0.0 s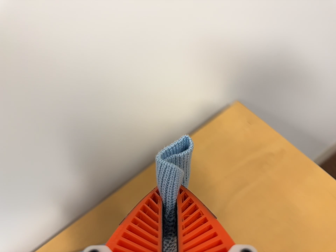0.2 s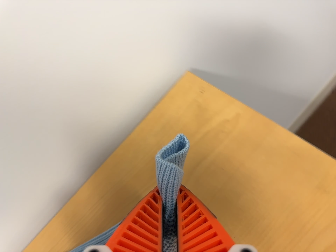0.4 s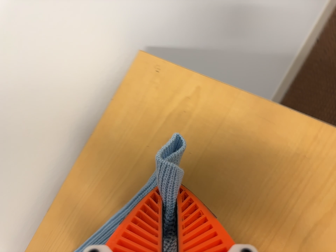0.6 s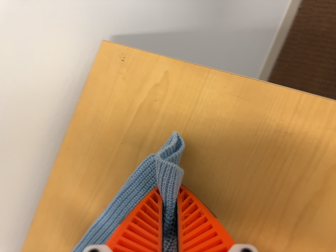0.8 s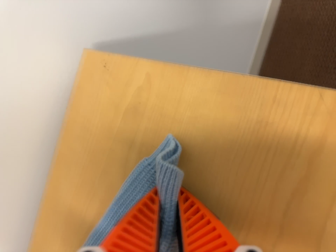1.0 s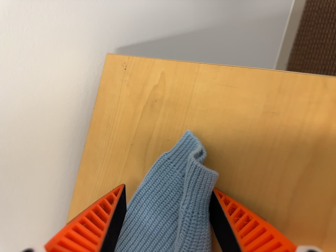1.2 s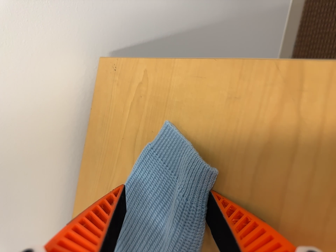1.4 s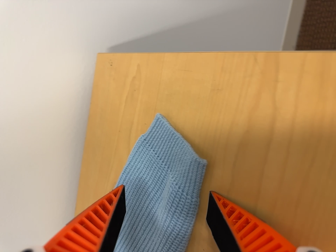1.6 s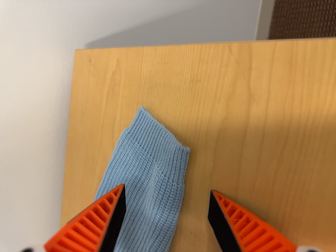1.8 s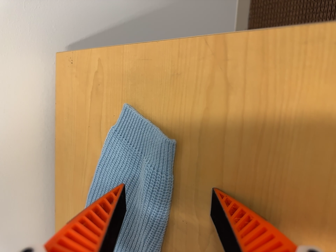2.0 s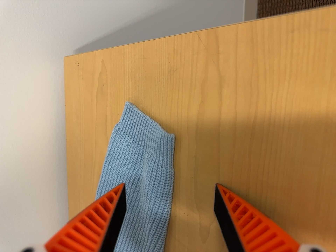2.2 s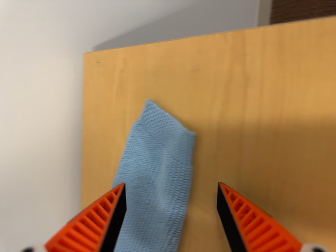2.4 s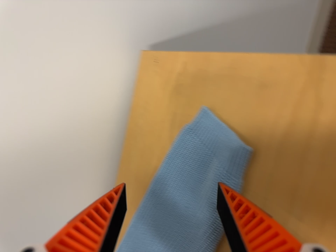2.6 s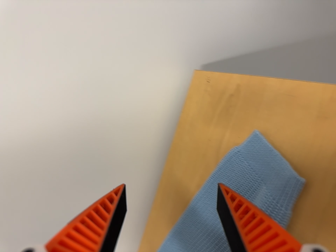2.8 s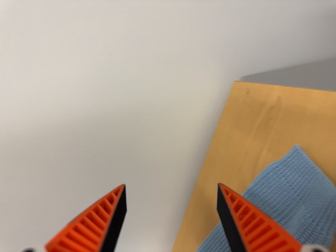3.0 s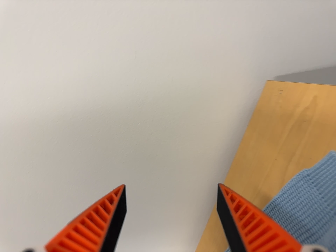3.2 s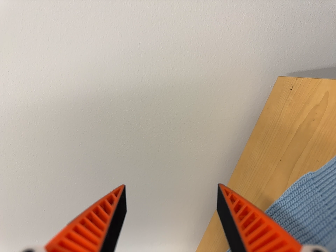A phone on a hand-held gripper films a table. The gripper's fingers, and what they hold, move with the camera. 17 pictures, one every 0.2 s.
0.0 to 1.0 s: The camera travels to its right and forward, about 20 cm, so close, fixed things drift to the left. Its aim tips toward the bottom of its view by about 10 degrees, and the scene shifts upward. It rolls about its line of sight by about 40 degrees, and the scene rotates counterclockwise.
1.0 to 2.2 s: The camera travels to its right and backward, about 9 cm. It rolls about its line of sight by about 10 degrees, and the scene rotates counterclockwise.
2.2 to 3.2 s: The scene slides to the right, as the camera pans about 35 degrees to its left. It rolls about its line of sight by about 25 degrees, and the scene rotates clockwise.
The film runs backward here.
